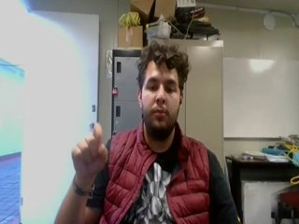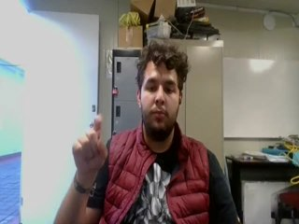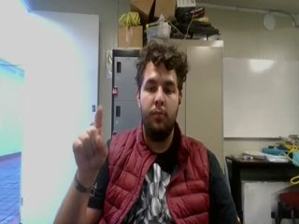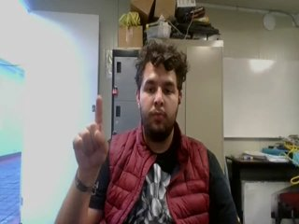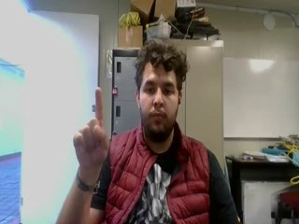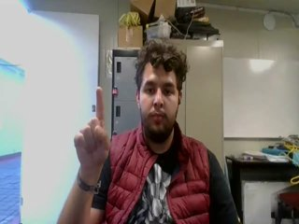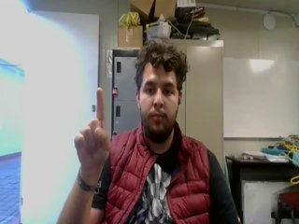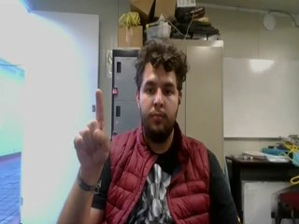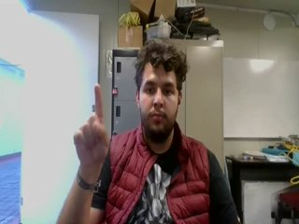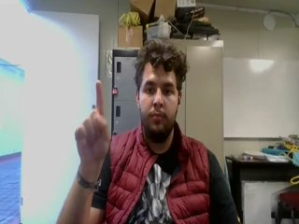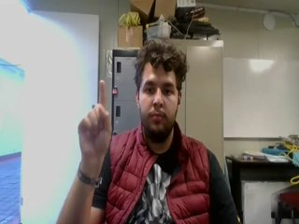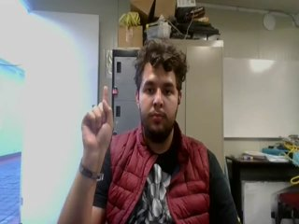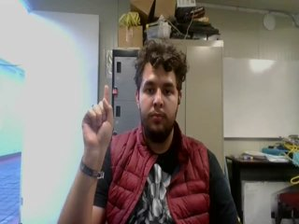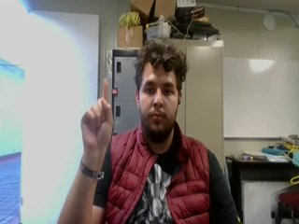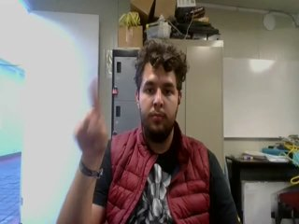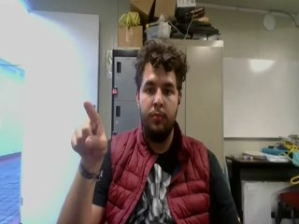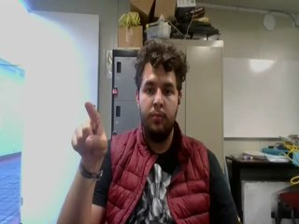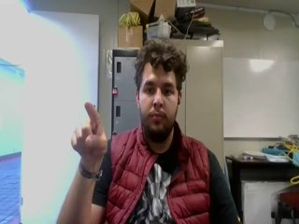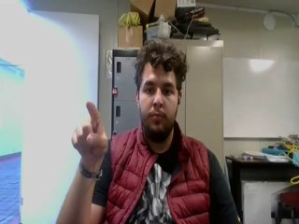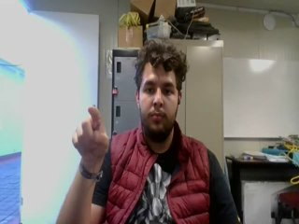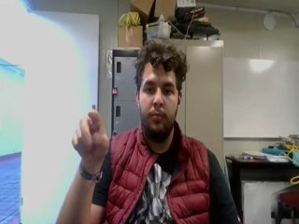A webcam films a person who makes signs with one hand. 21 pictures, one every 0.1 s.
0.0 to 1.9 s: Click with one finger.
